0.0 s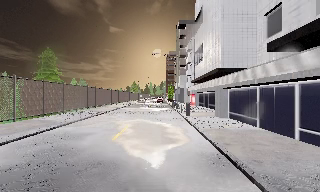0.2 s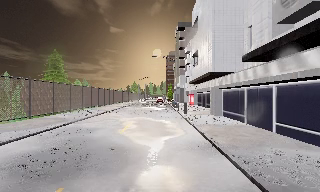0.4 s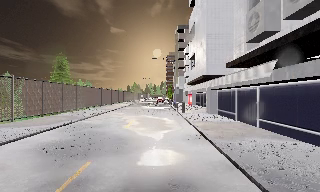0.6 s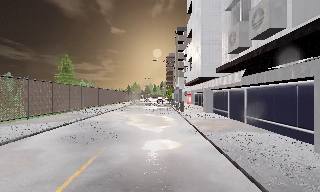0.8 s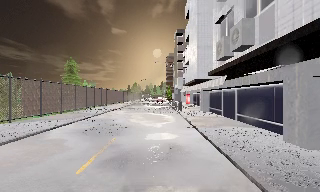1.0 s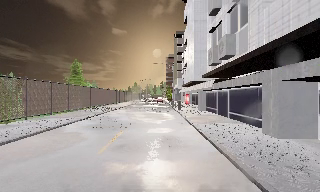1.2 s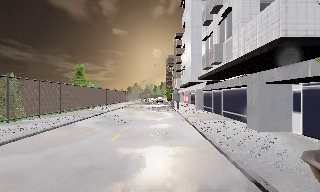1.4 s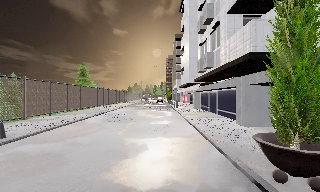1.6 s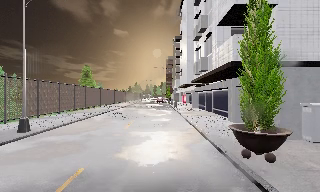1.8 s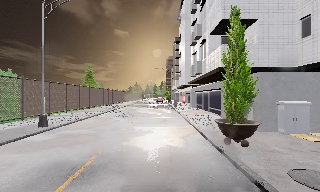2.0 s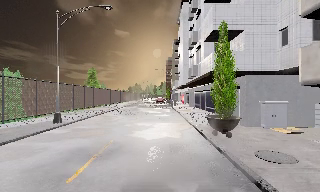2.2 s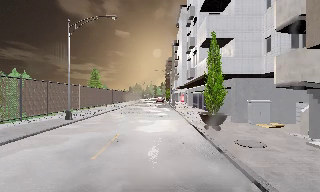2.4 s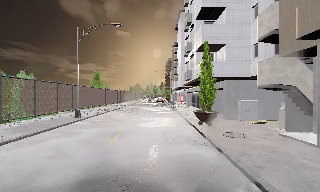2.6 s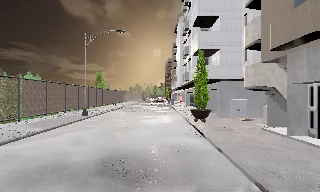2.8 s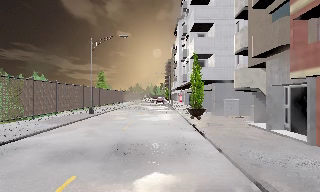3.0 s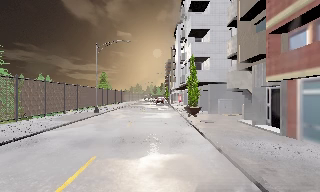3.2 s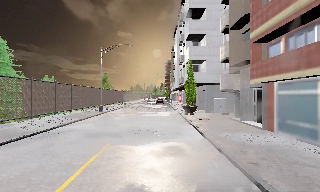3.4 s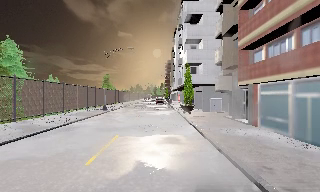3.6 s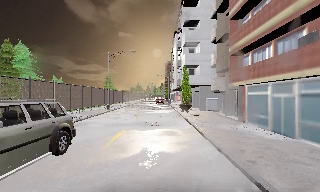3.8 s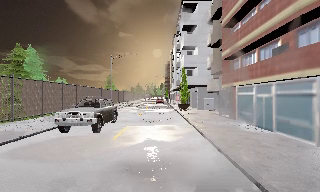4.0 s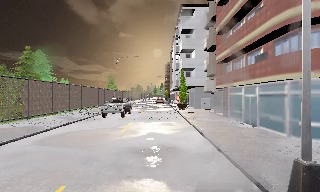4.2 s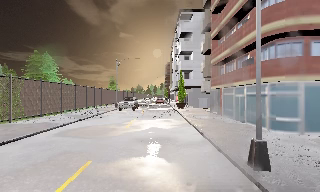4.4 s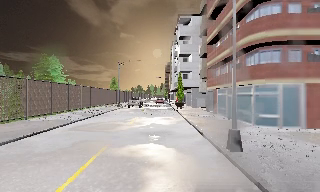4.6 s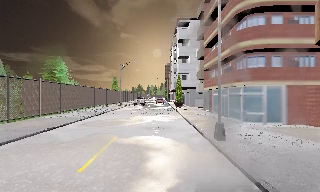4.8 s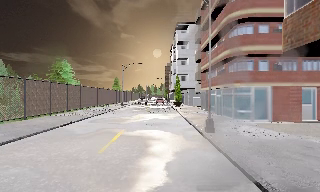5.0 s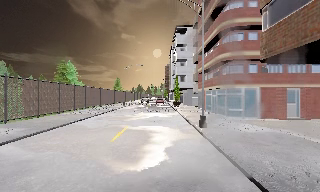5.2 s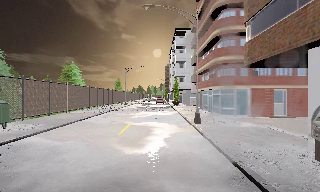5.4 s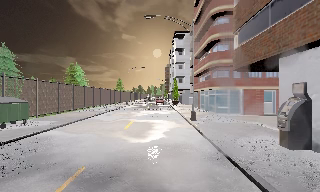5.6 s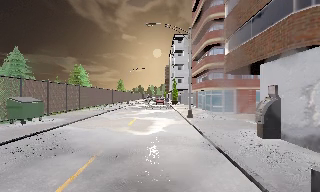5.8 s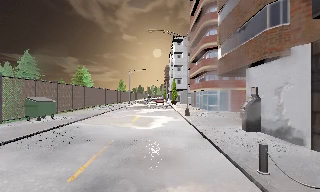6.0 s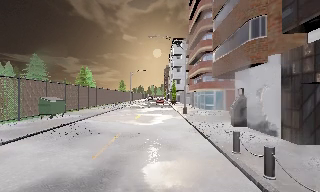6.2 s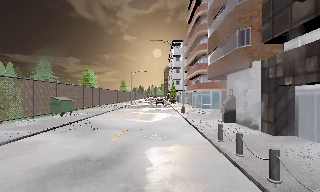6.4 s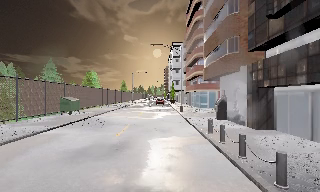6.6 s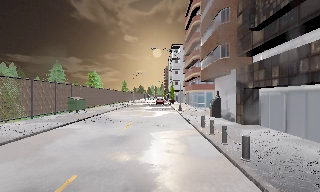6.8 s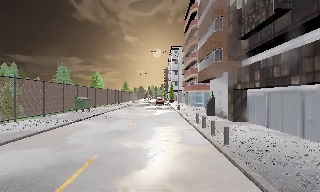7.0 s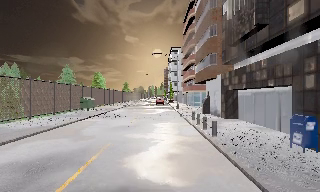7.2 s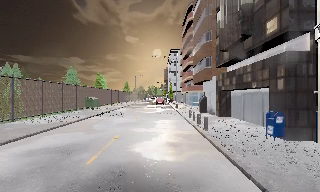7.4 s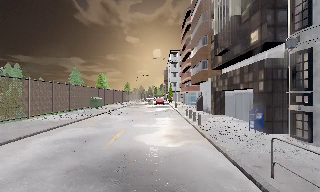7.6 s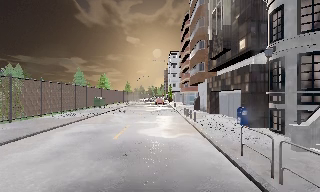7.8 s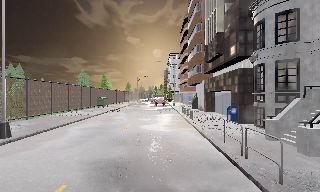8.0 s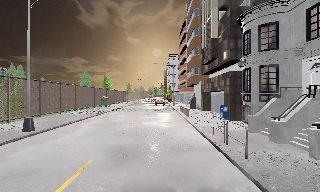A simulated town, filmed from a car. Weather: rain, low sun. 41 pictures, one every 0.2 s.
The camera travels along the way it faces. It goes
backward.
0.0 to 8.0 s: The camera travels backward, about 50 m, so what stands in front gets smaller.
The film runs backward here.
